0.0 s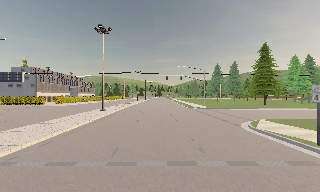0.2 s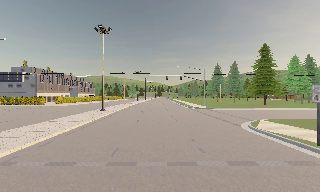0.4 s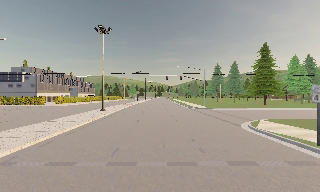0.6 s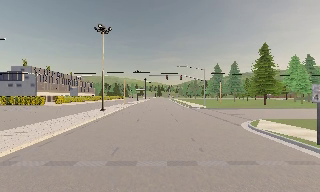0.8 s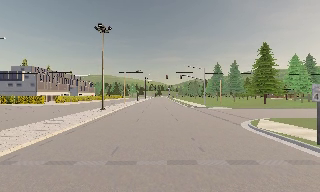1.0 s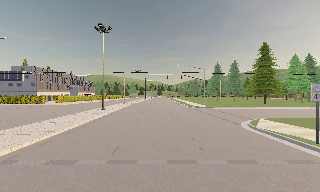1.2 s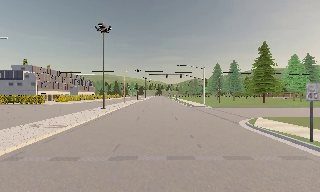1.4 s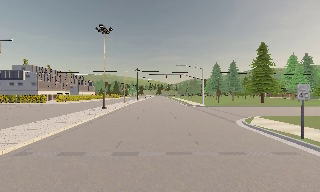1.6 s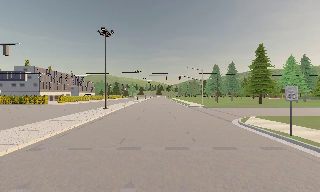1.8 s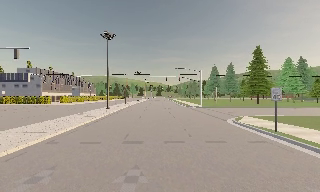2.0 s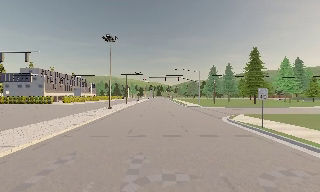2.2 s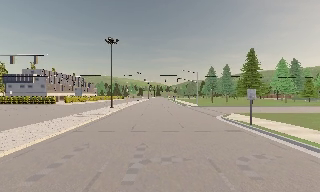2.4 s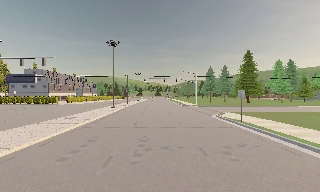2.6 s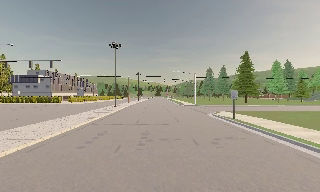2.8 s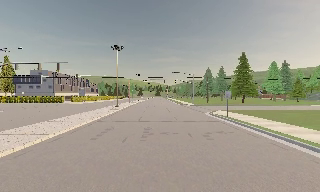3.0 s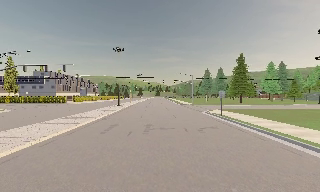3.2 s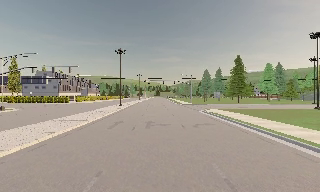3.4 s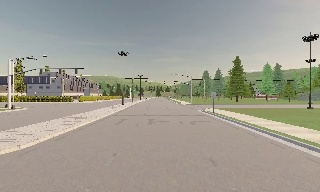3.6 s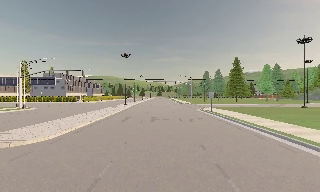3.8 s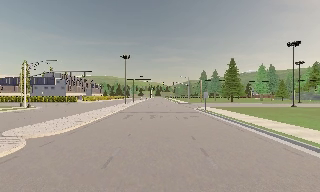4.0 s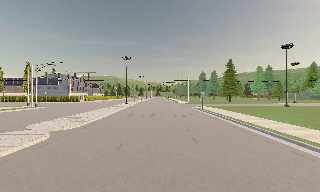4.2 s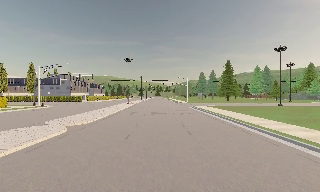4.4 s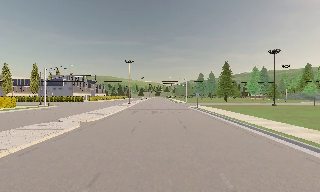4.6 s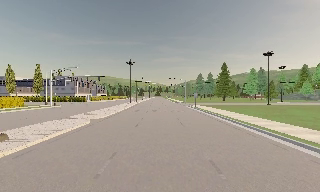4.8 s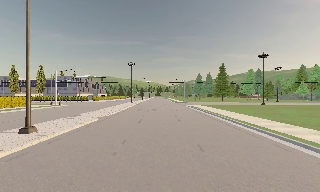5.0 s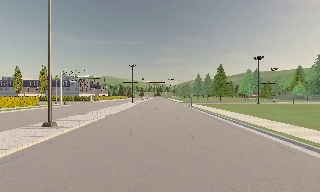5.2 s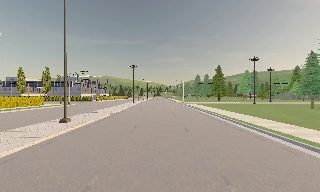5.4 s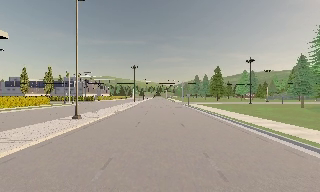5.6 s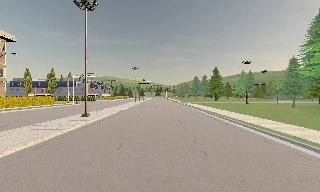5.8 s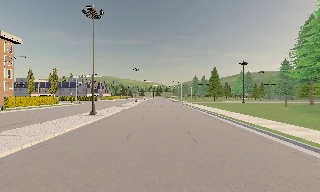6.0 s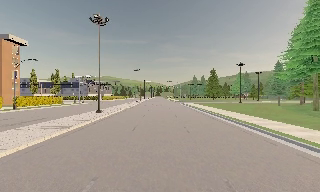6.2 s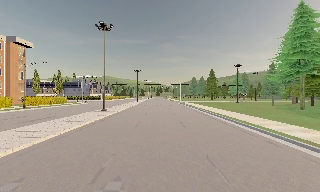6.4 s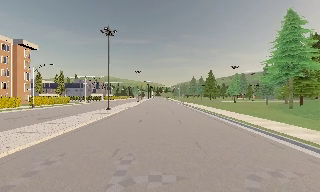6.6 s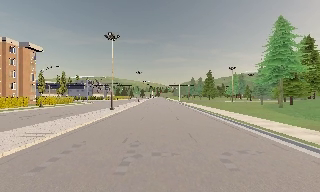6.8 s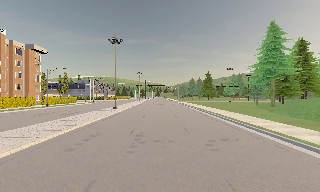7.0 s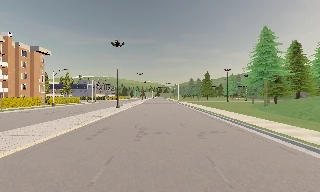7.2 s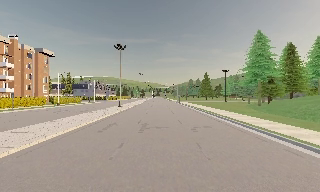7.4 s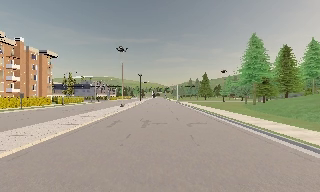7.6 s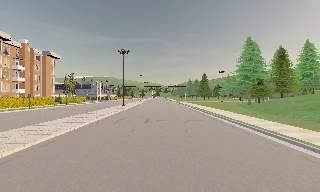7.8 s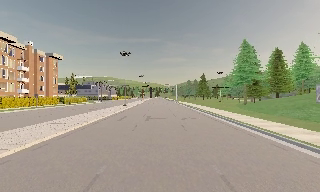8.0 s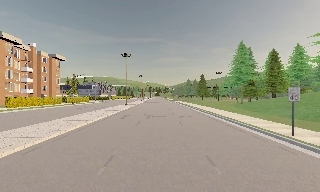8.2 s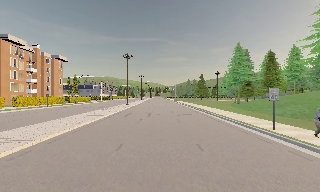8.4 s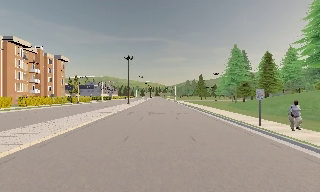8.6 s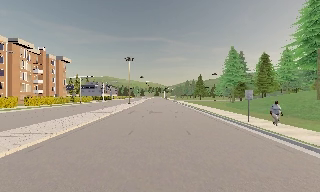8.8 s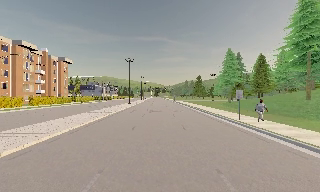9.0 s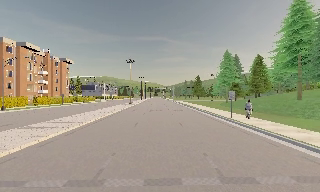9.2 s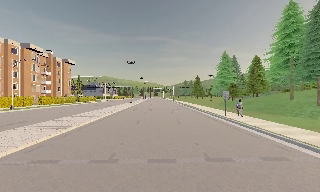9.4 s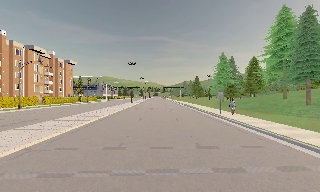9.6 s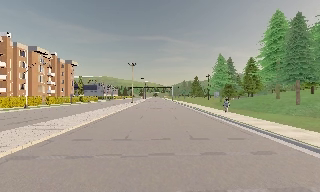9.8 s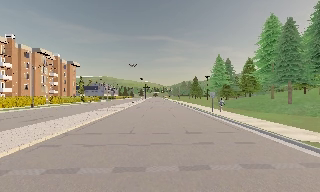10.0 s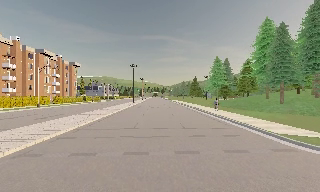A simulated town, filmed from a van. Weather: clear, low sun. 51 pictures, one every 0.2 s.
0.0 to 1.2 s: The camera shifts only a little, or ends up much as it began.
1.2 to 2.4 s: The camera travels backward, about 6 m, so what stands in front gets smaller. It gains speed.
2.4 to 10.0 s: The camera travels backward, about 60 m, so what stands in front gets smaller.
The film runs backward here.
